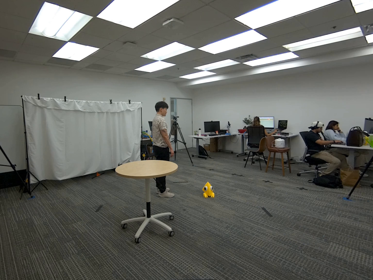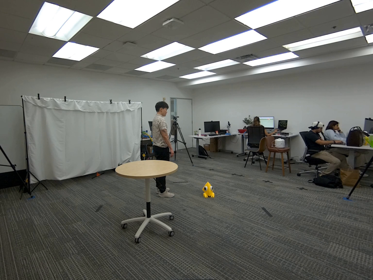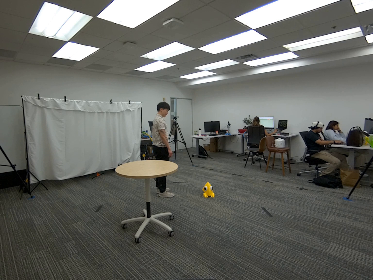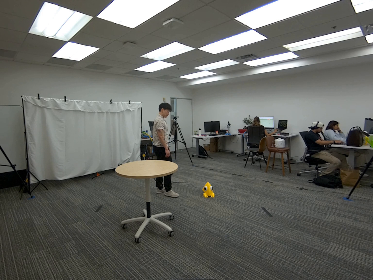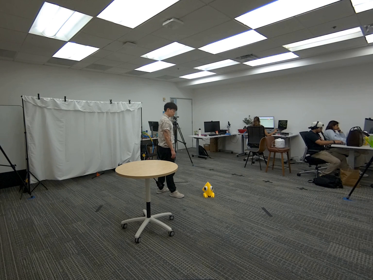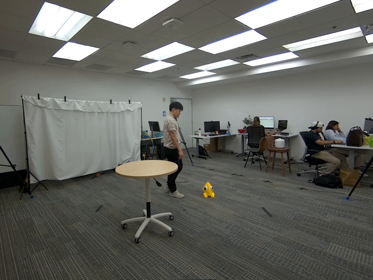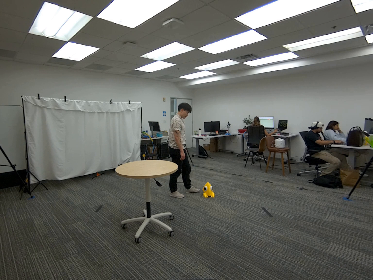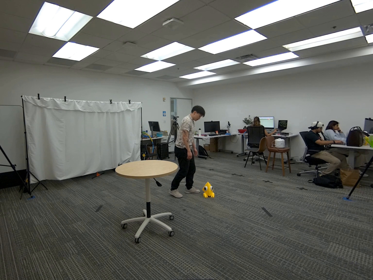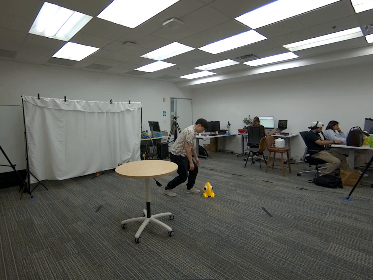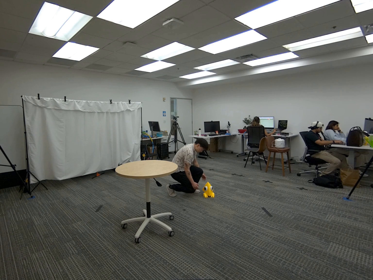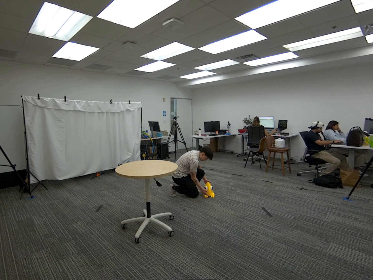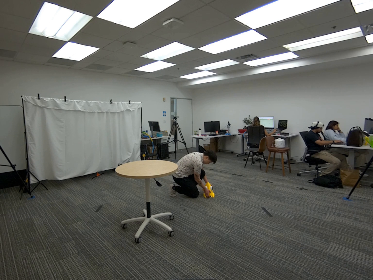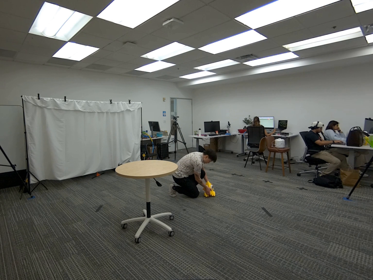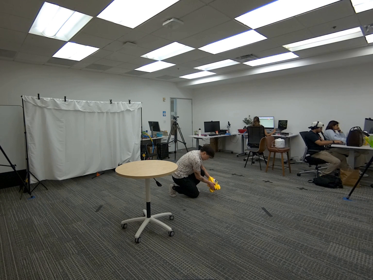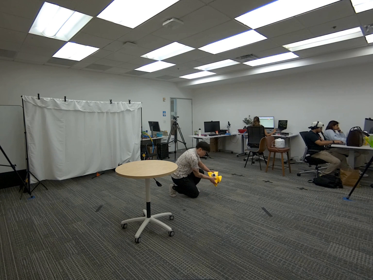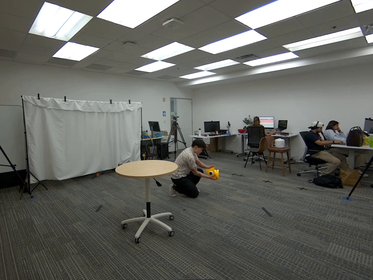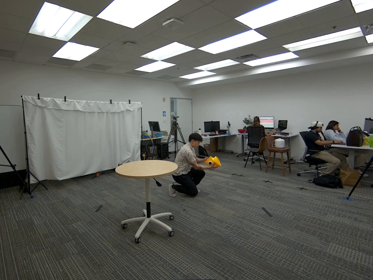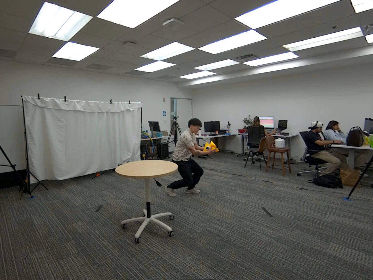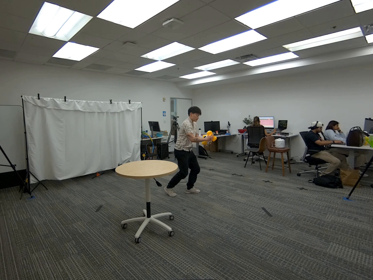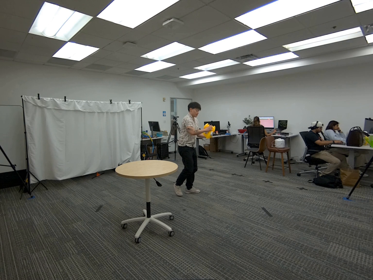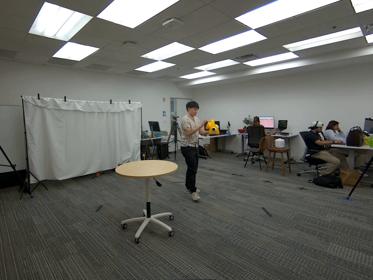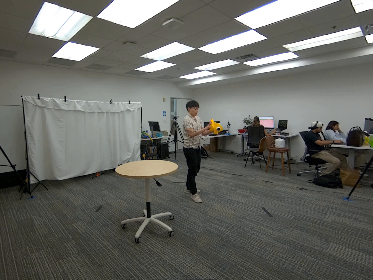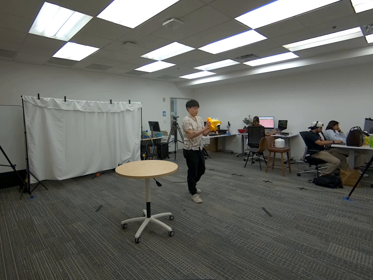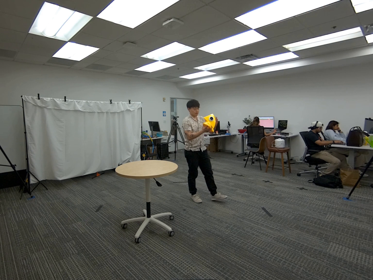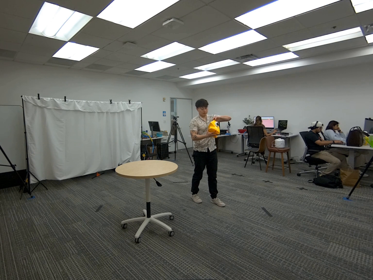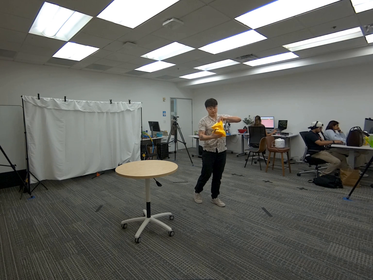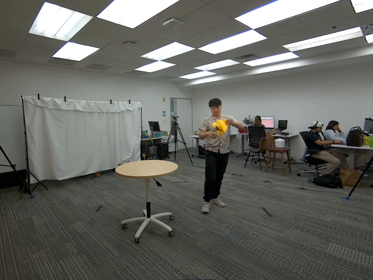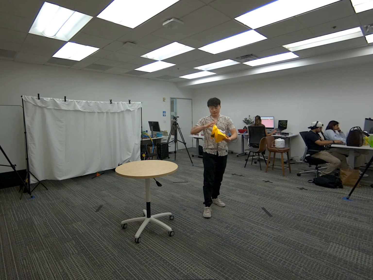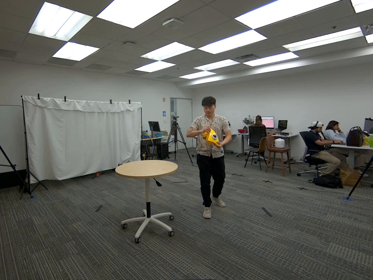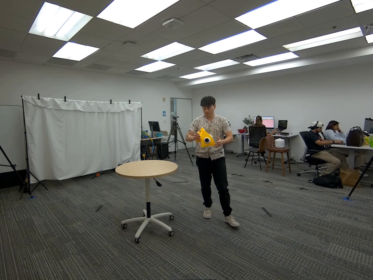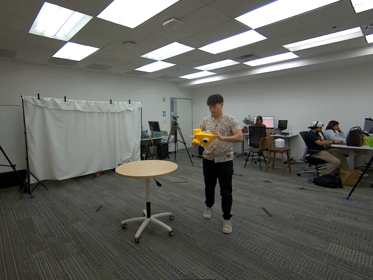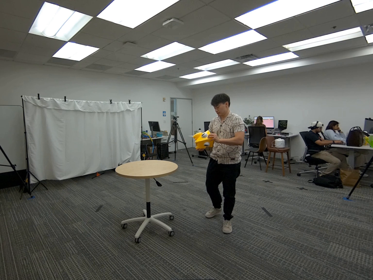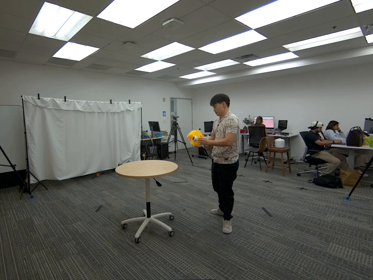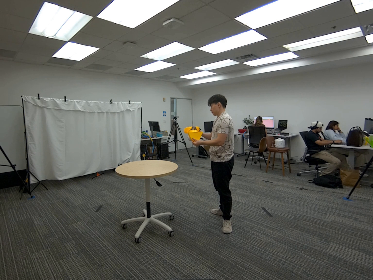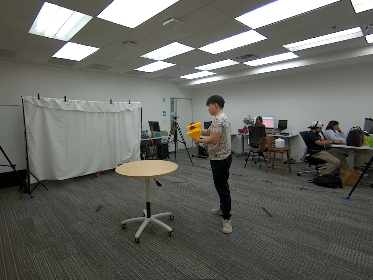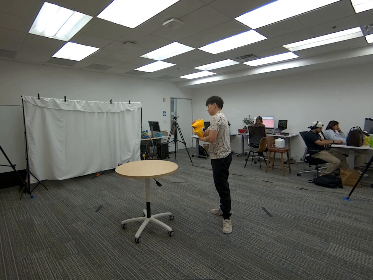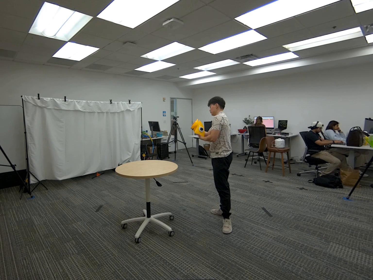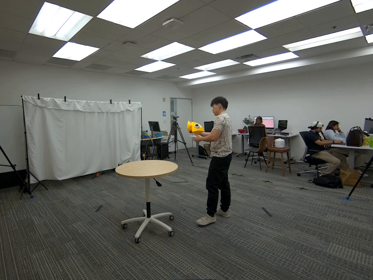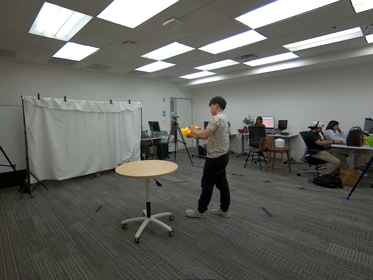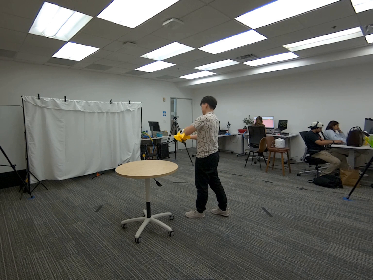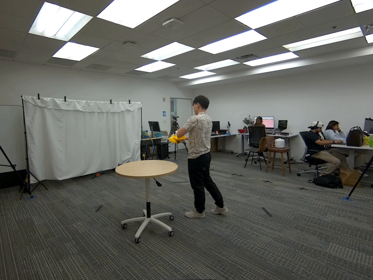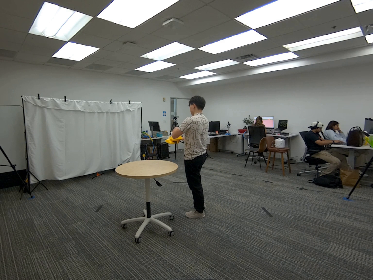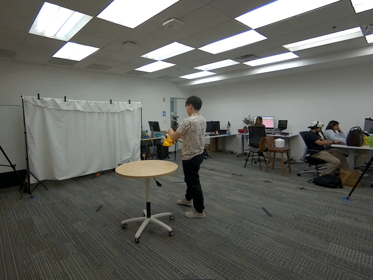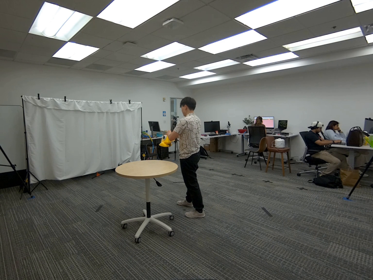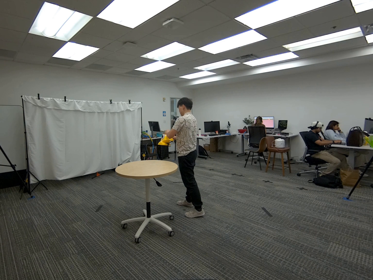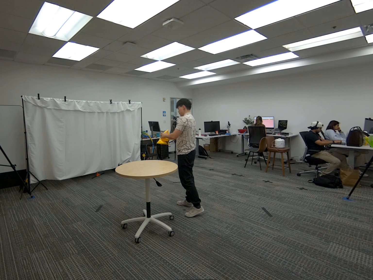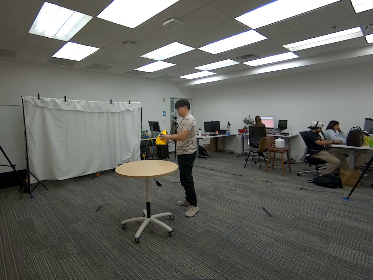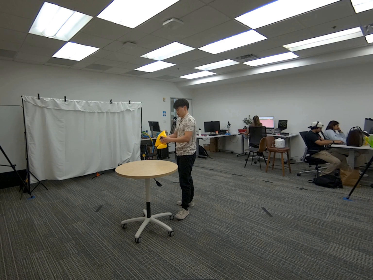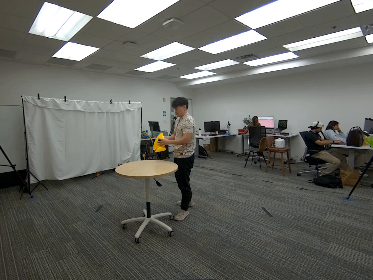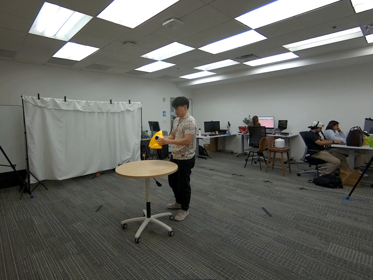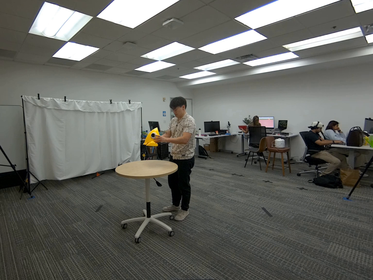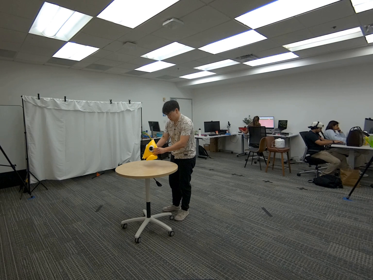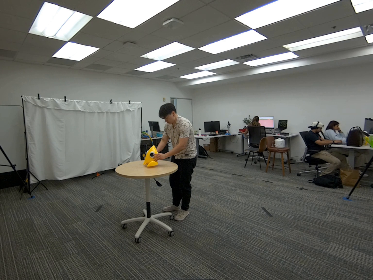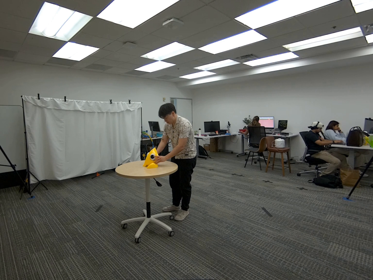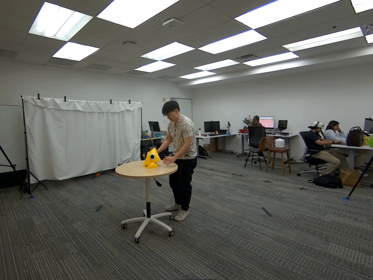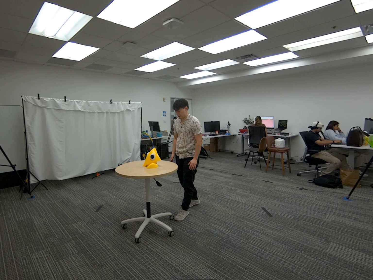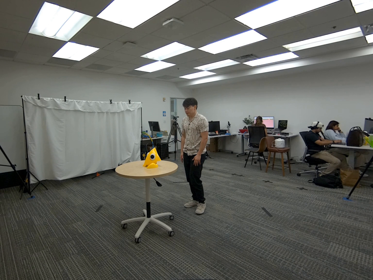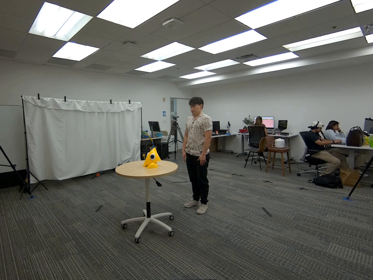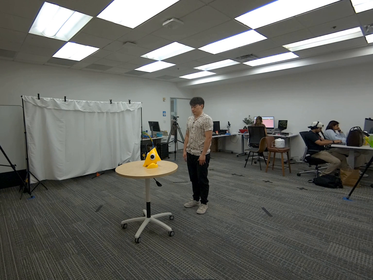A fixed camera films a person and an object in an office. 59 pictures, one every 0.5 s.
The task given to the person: Walk over to the yellow toy on the ground and pick up the yellow toy using both hands. Rotate the toy a few times and place the toy on the round table.
